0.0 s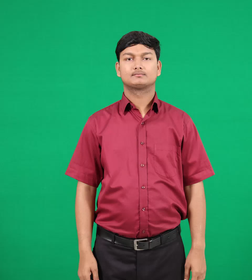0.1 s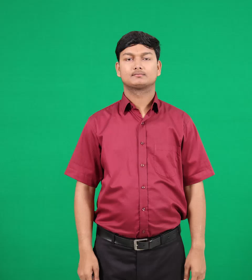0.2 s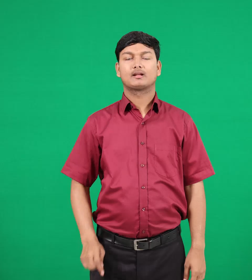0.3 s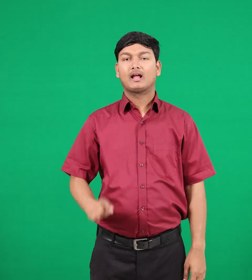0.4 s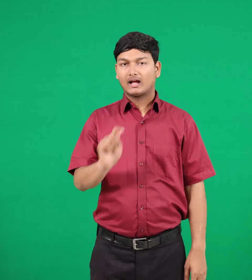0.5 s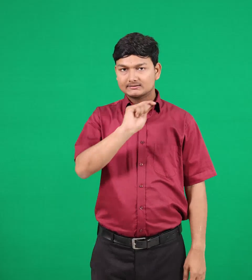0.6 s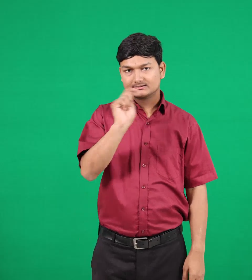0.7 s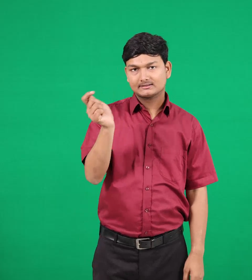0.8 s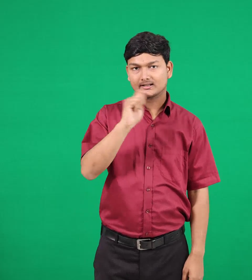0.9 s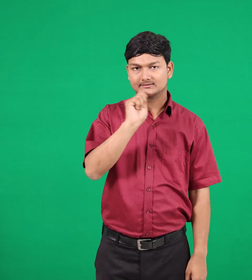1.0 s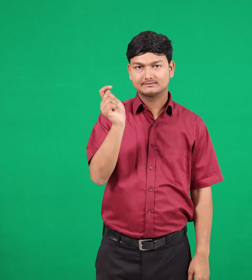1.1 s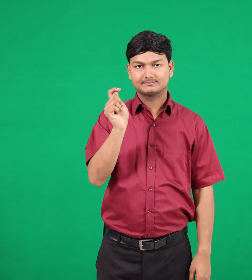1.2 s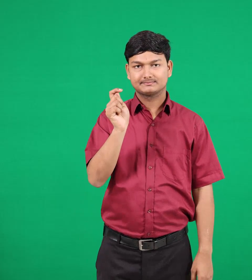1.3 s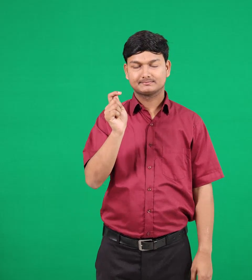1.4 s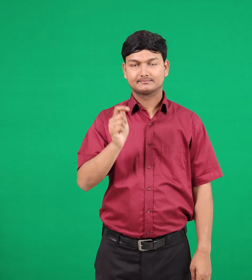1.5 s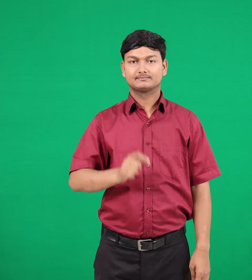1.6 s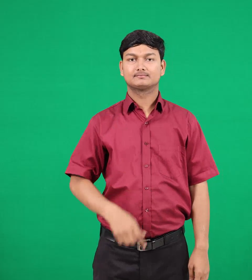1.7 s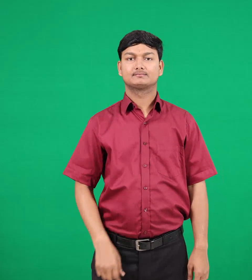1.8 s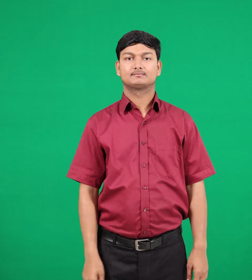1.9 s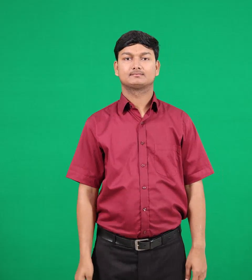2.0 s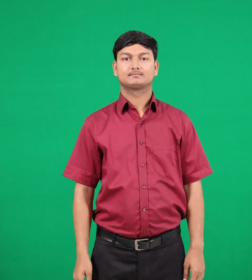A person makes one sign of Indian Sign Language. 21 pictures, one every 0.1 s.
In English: meat
